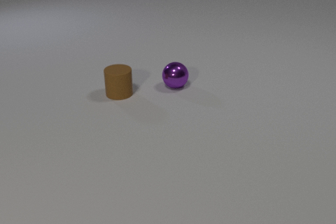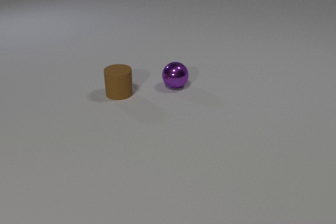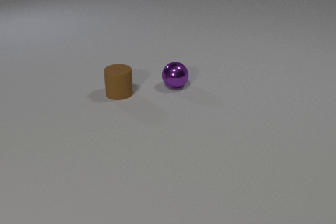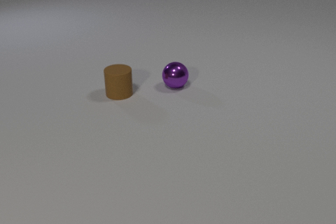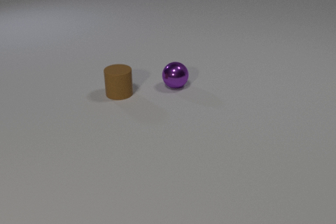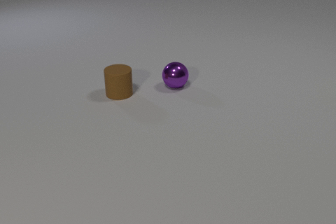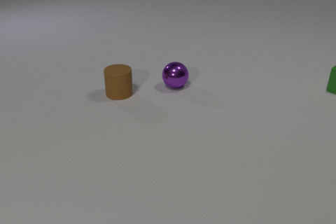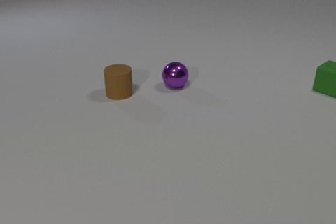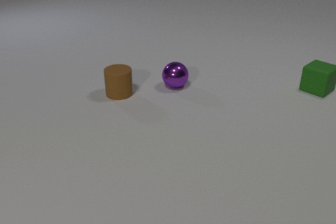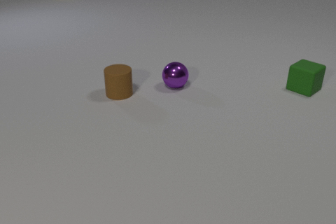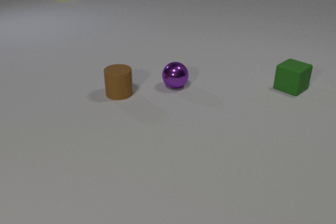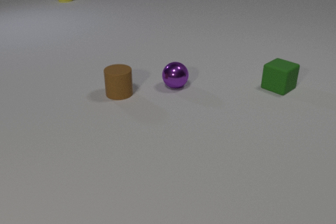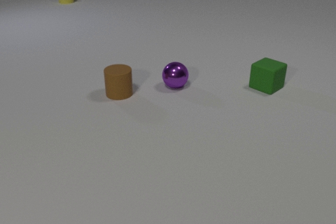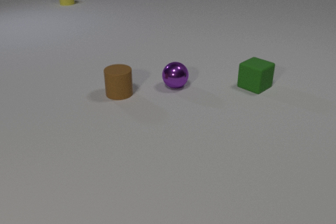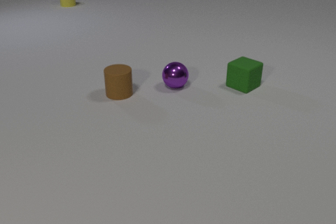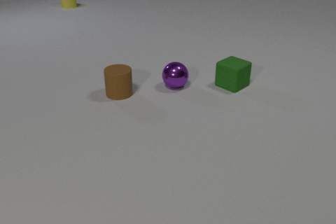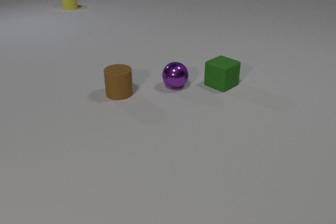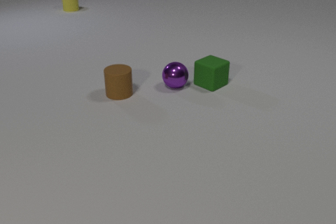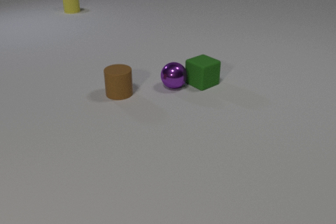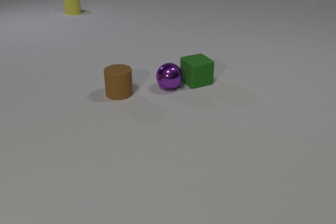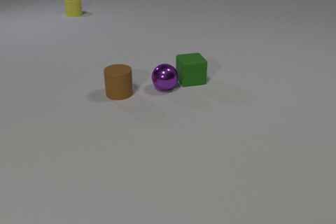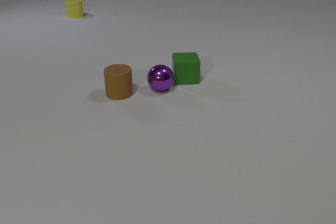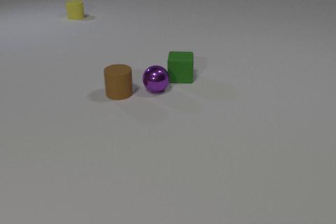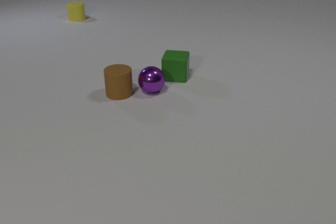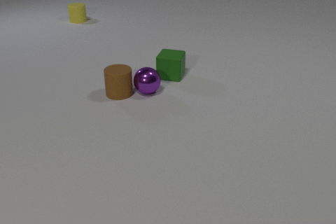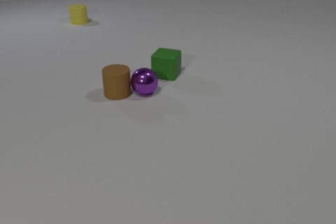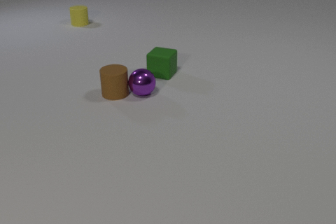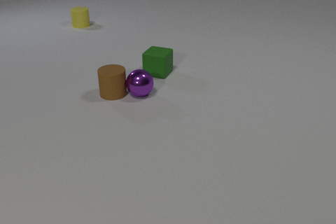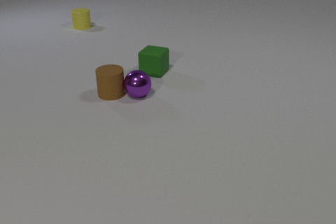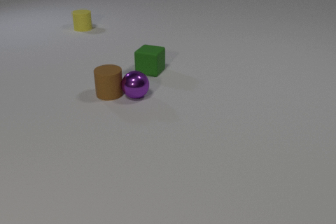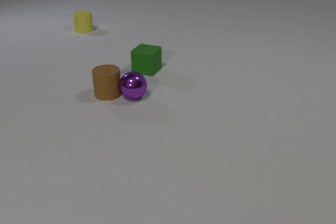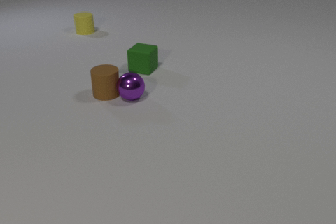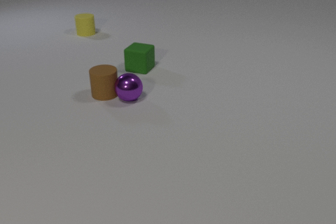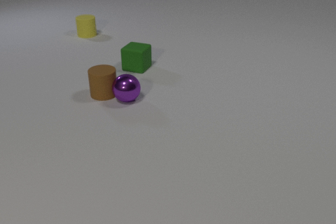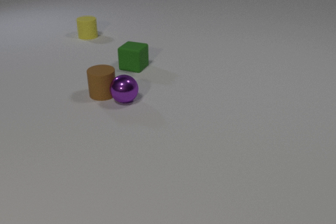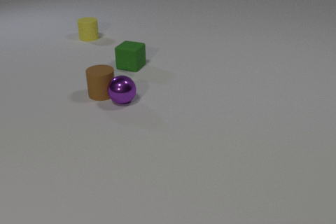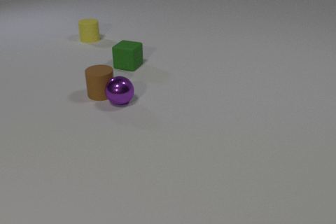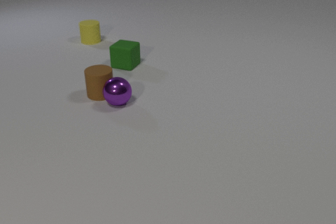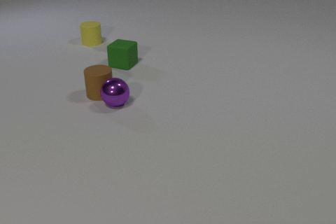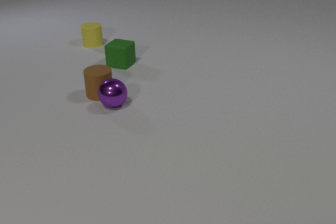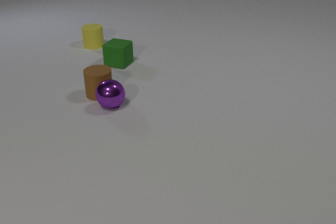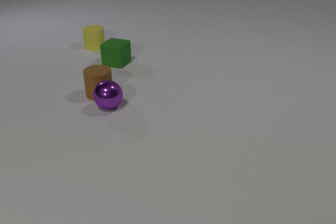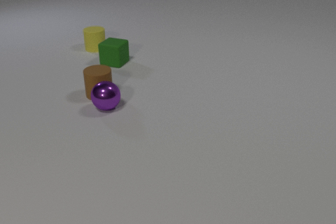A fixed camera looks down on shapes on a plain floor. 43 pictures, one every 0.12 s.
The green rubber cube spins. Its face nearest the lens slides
to the left.
The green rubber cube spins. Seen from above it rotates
clockwise.
0.00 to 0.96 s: The green rubber cube comes in at the right edge, slides to the left.
0.96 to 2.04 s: The green rubber cube slides to the left. The yellow rubber cylinder comes in at the top edge, slides toward the camera.
2.04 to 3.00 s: The green rubber cube slides to the left and away from the camera, spins clockwise seen from above by about 60 degrees, its near face sliding to the left. The purple metal sphere rolls to the left and toward the camera. The yellow rubber cylinder slides toward the camera. The green rubber cube and the purple metal sphere collide. The purple metal sphere and the brown rubber cylinder collide.
3.00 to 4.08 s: The green rubber cube slides to the left and away from the camera. The purple metal sphere rolls to the left and toward the camera. The brown rubber cylinder slides to the left. The yellow rubber cylinder slides toward the camera.
4.08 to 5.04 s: The green rubber cube slides to the left and away from the camera. The purple metal sphere rolls to the left and toward the camera. The yellow rubber cylinder slides toward the camera.
How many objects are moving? 4.
Are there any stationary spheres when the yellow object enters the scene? yes.
How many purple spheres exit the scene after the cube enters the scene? 0.
